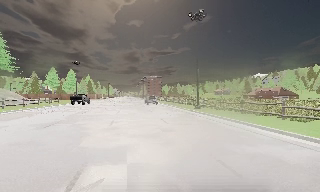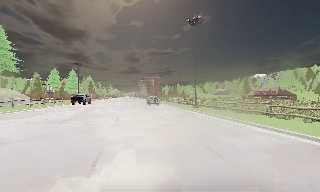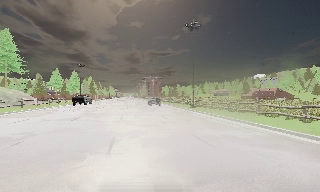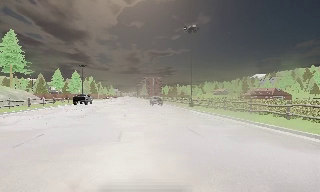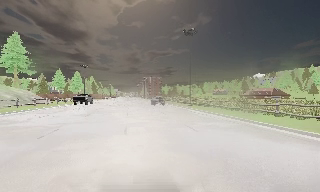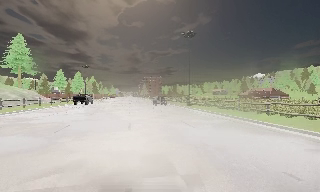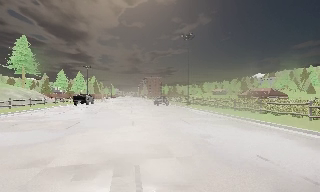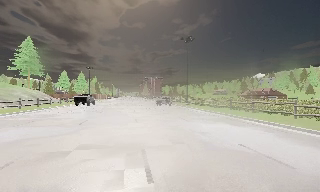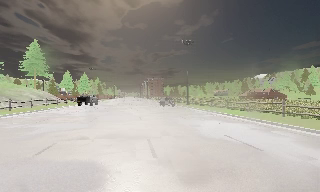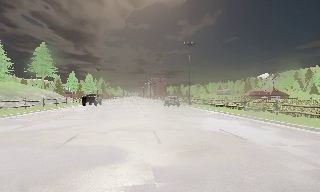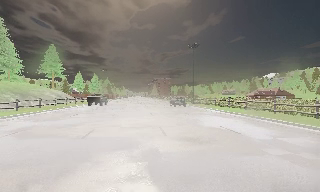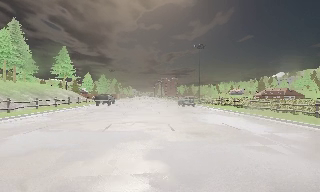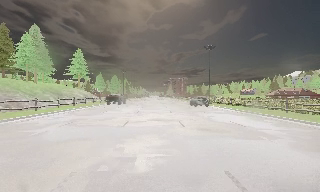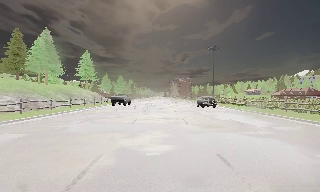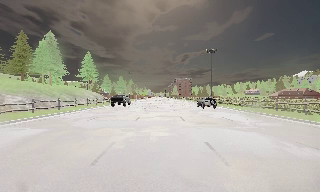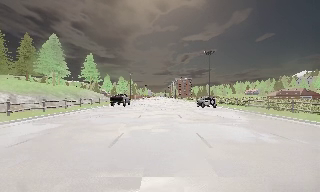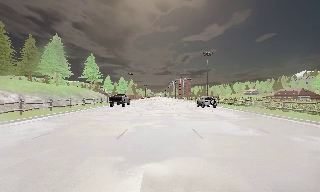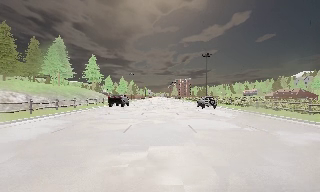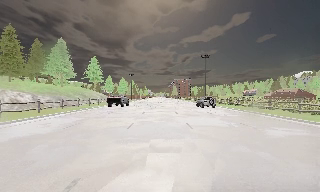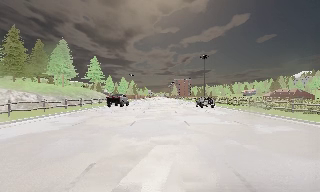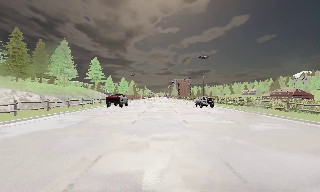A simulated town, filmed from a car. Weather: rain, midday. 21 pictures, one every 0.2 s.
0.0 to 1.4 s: The camera travels backward, about 8 m, so what stands in front gets smaller.
1.4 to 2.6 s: The scene slides to the right, as the camera pans about 10 degrees to its left. It travels backward, about 7 m, so what stands in front gets smaller.
2.6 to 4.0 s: The camera travels backward, about 7 m, so what stands in front gets smaller. It loses speed.
The film runs backward here.
